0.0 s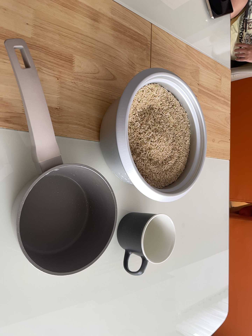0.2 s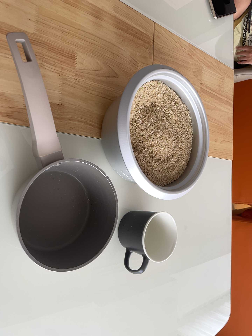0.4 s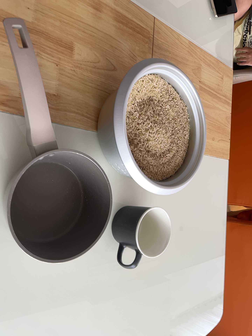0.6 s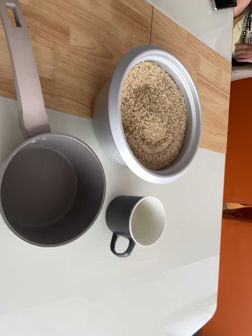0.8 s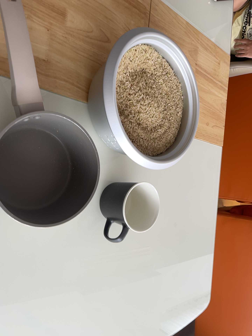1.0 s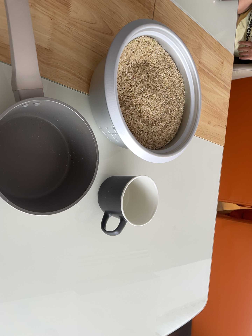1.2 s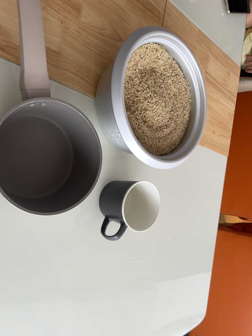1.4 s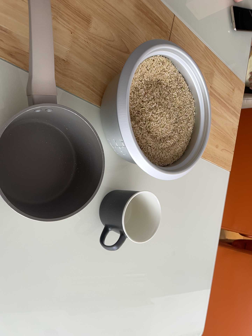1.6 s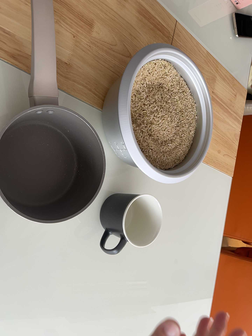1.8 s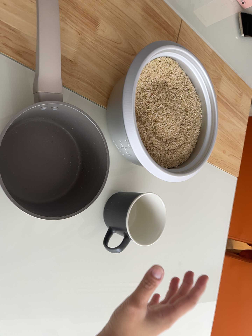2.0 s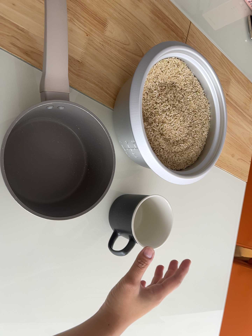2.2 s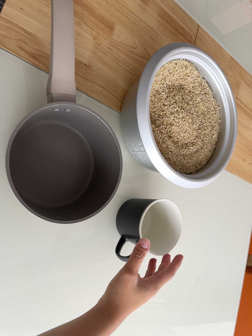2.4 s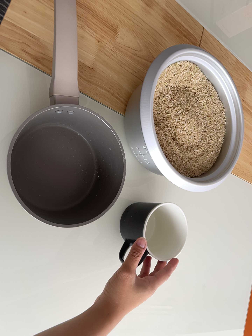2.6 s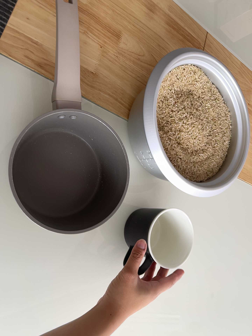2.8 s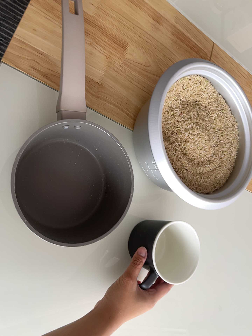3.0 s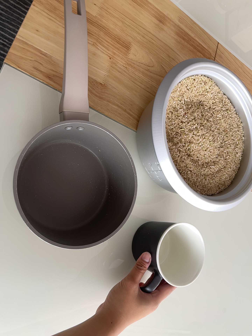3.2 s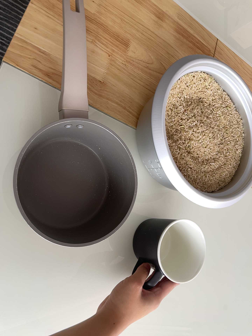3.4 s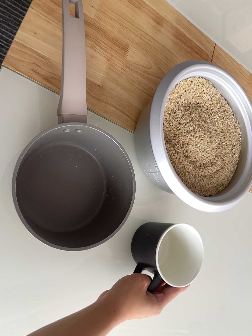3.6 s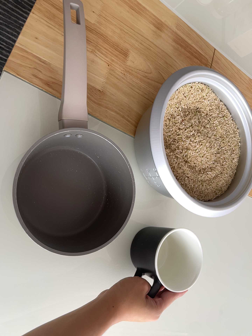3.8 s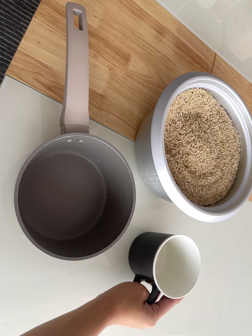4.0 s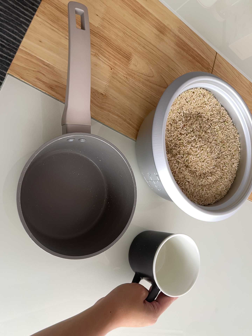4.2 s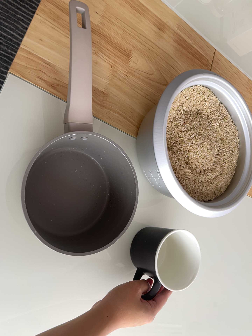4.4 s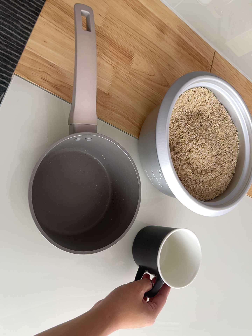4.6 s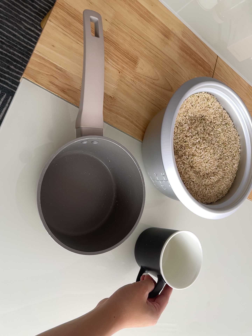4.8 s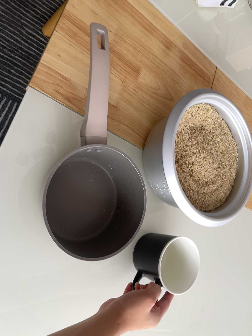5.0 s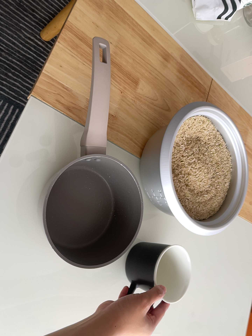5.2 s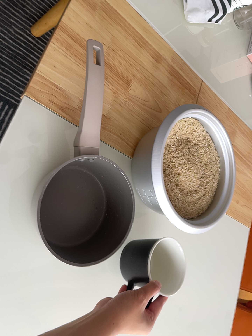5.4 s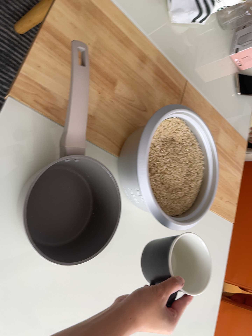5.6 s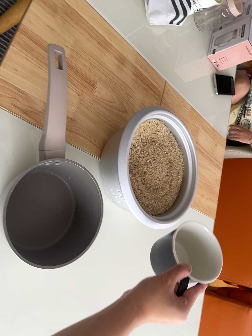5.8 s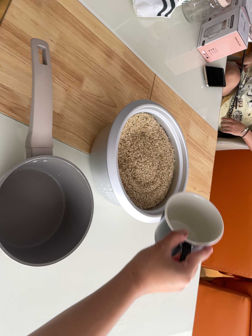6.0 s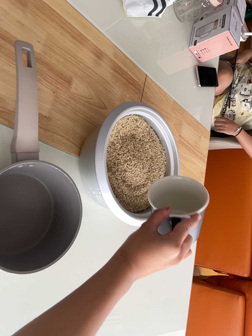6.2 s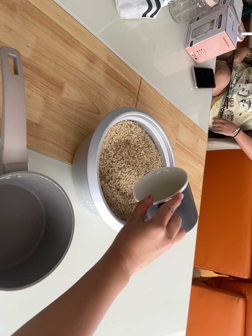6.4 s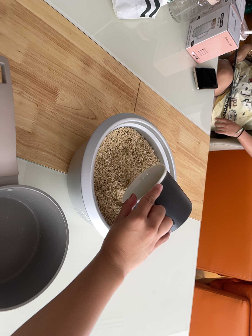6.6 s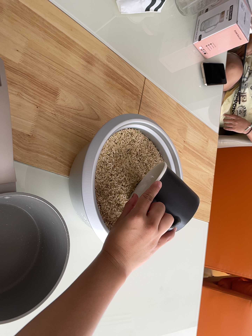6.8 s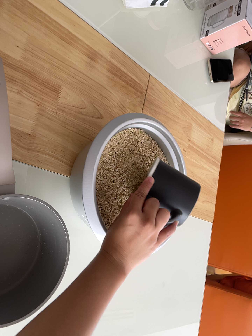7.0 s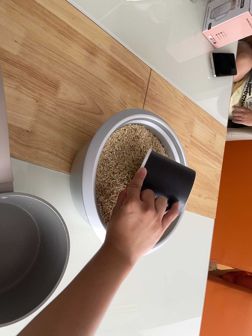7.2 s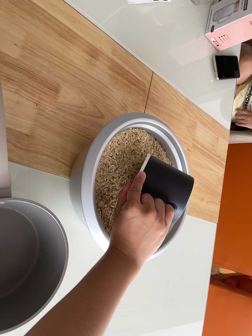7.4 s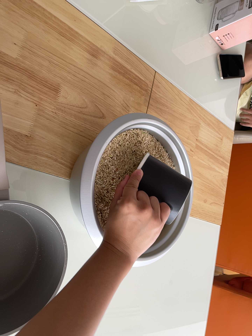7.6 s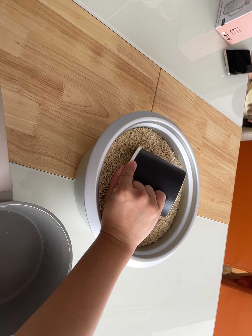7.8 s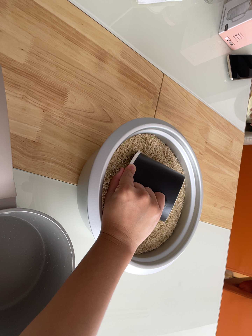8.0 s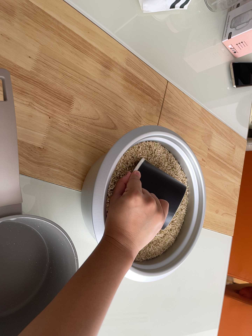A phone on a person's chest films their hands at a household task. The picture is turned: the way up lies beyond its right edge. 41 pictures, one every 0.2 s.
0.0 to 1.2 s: The camera travels toward the bottom of its view, about 10 cm, so close, fixed things drift upward. It rolls about its line of sight by about 10 degrees, and the scene rotates clockwise.
1.2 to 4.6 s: The camera's aim tips toward the top of its view by about 10 degrees, and the scene shifts downward.
4.6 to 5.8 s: The camera pans to its right by about 10 degrees.
5.8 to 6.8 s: The camera travels forward and toward the top of its view, about 12 cm, so what stands in front looms larger.
6.8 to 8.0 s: The camera shifts only a little, or ends up much as it began.
The film runs forward here.
